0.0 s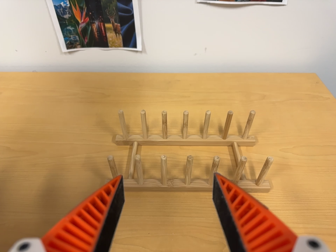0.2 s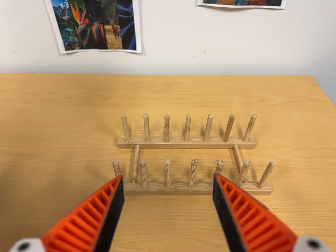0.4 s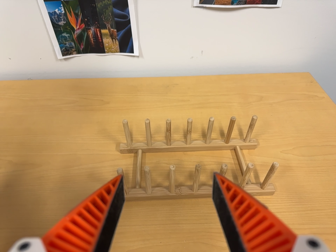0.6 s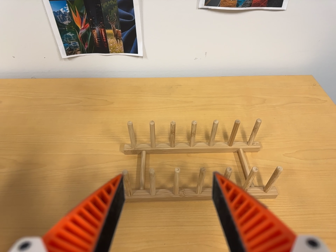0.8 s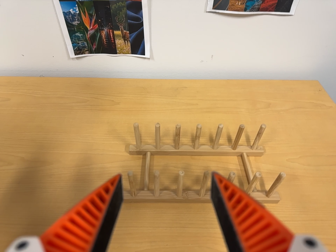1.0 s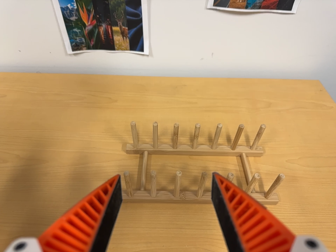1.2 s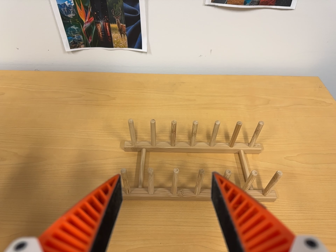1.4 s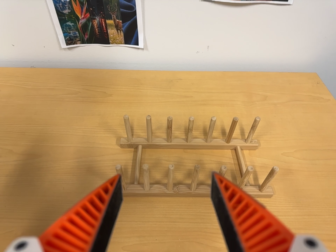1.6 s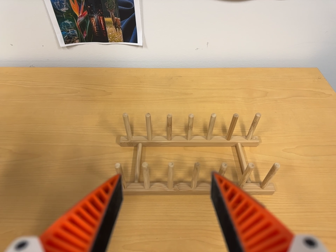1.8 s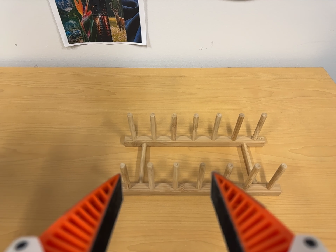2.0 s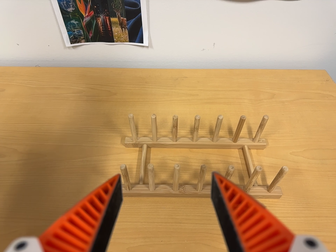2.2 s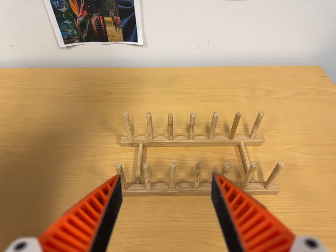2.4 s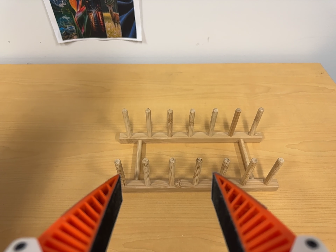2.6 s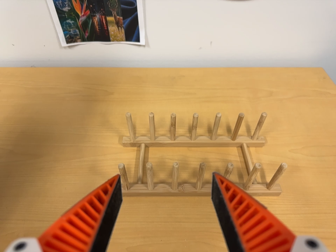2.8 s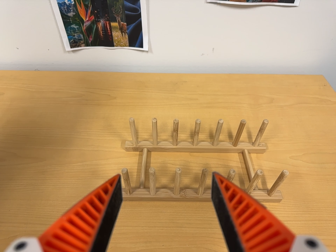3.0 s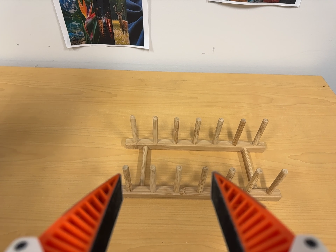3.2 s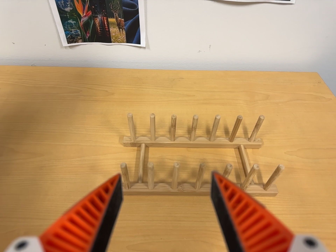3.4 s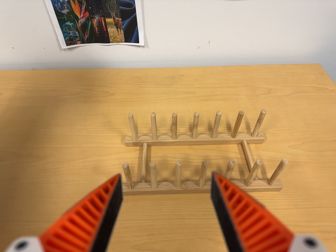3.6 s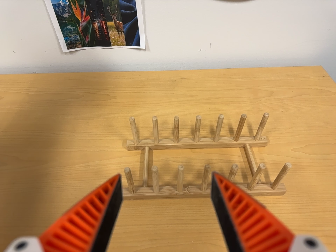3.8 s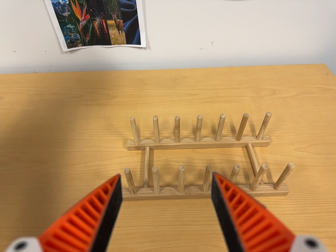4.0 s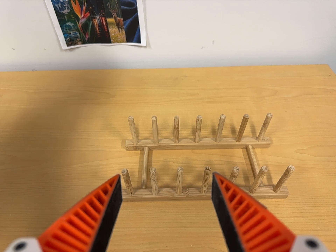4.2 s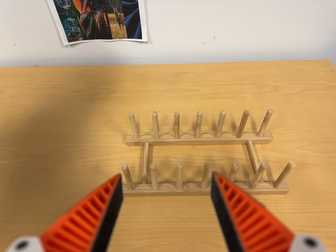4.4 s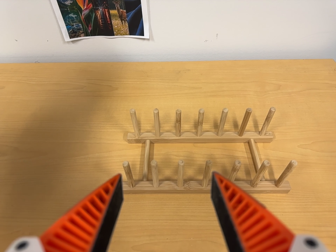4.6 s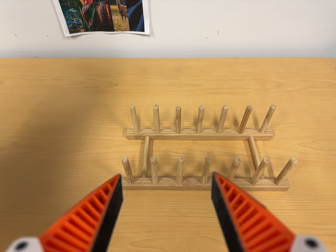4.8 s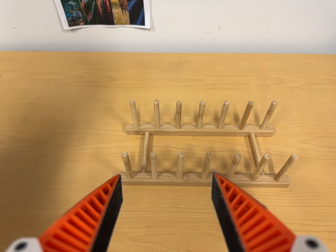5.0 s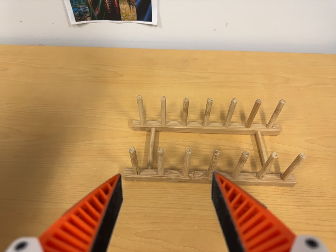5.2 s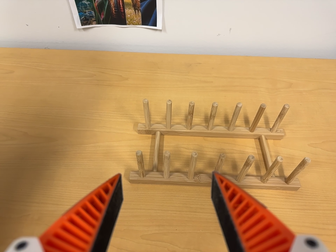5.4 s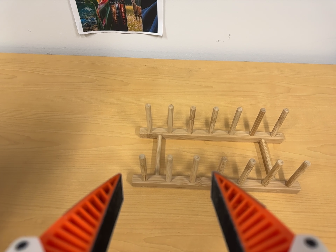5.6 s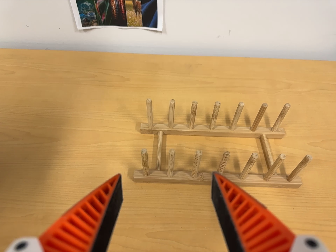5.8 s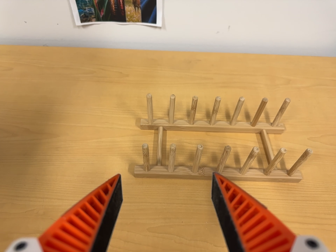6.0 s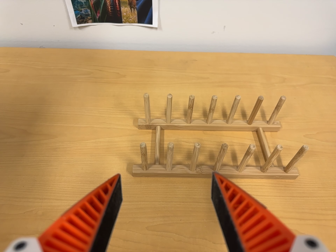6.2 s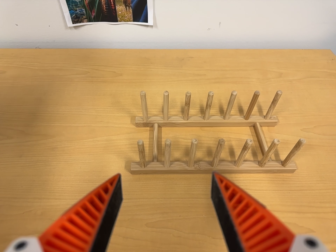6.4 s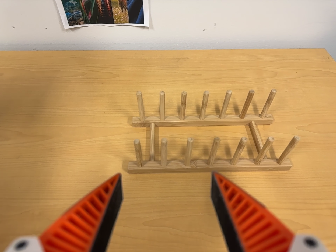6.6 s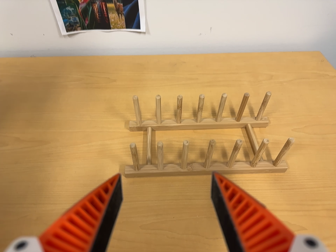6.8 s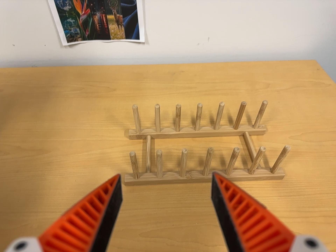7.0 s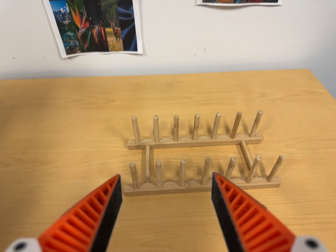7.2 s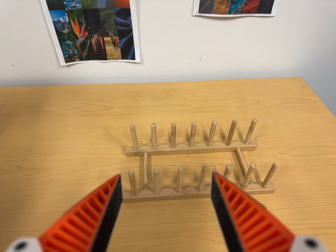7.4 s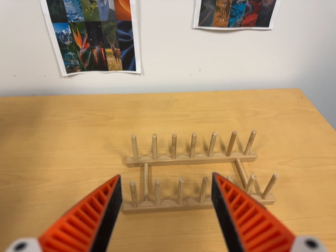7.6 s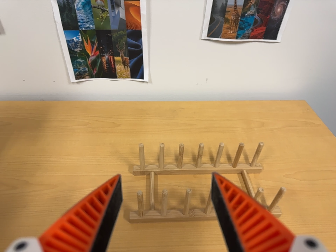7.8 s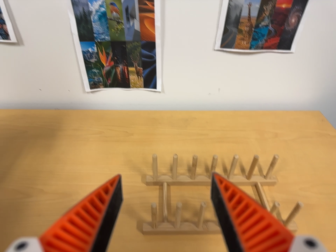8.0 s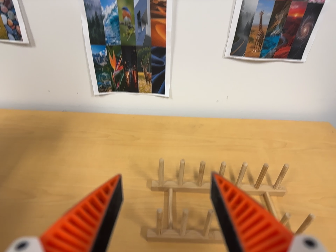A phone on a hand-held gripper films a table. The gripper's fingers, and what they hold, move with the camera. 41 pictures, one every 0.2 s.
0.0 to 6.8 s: The camera travels to its left, about 5 cm.
6.8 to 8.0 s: The camera's aim tips toward the top of its view by about 10 degrees, and the scene shifts downward.
The film runs forward here.
